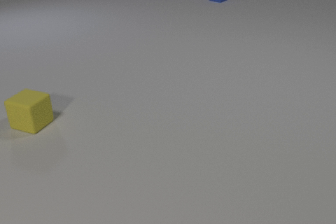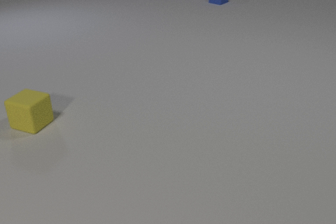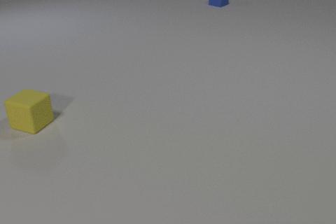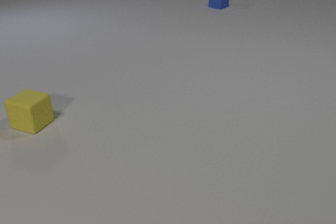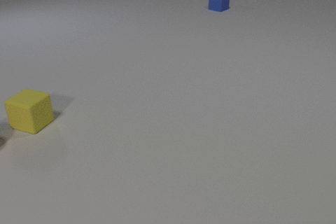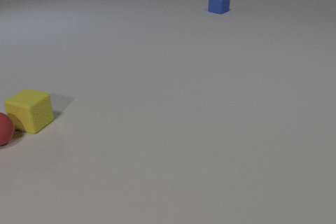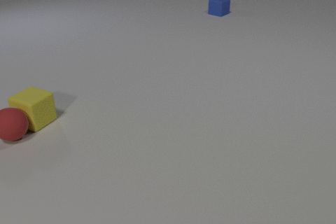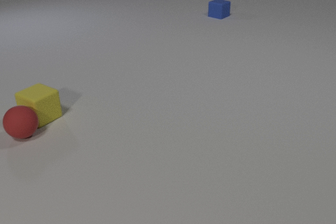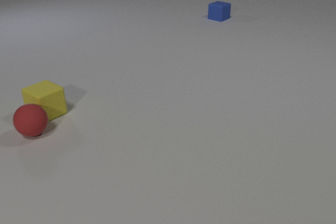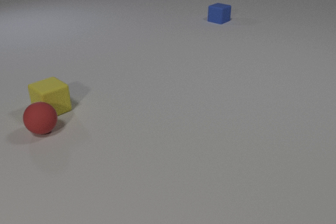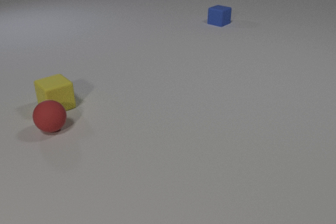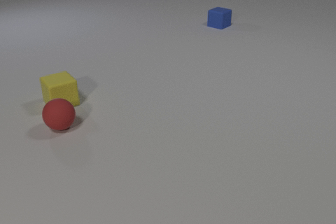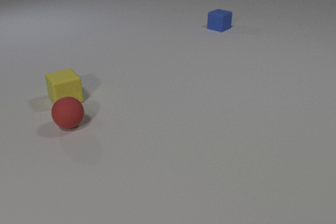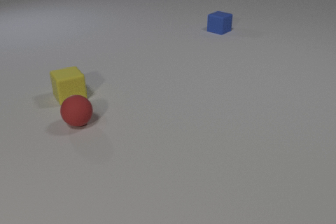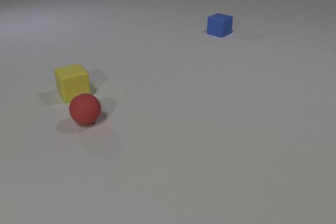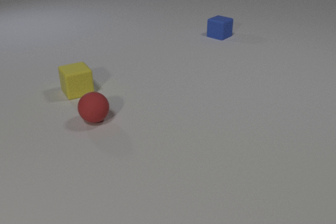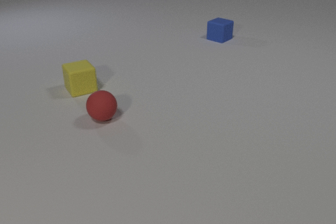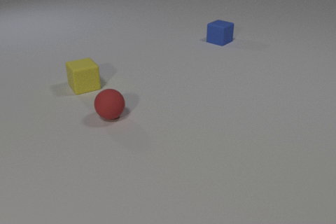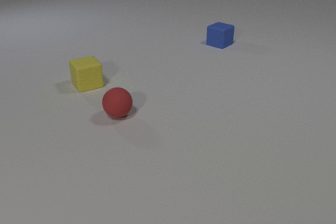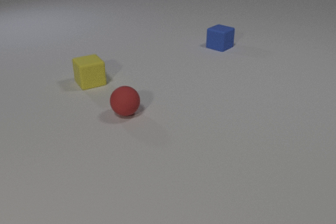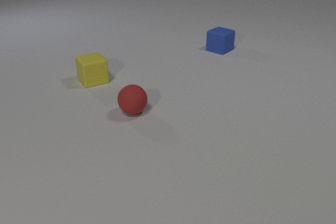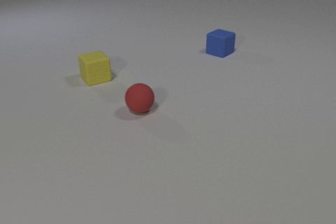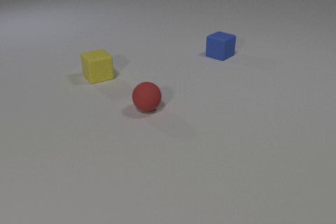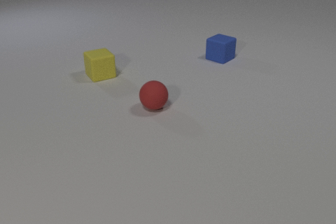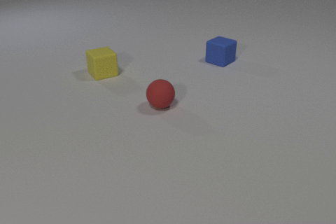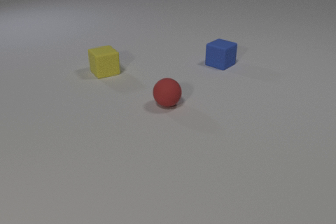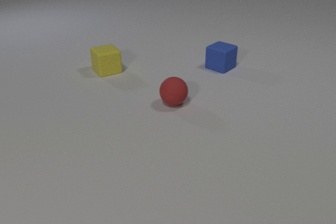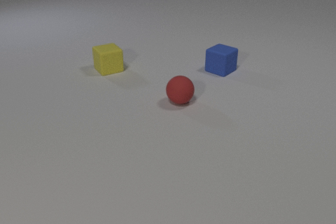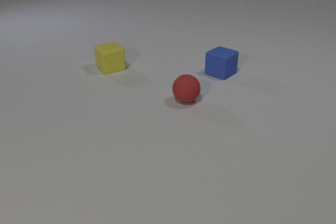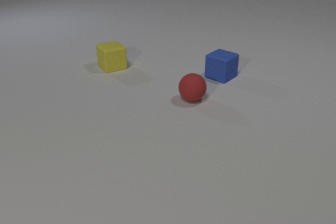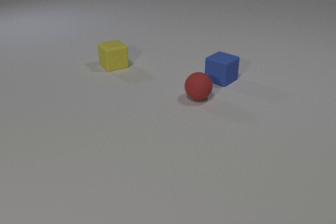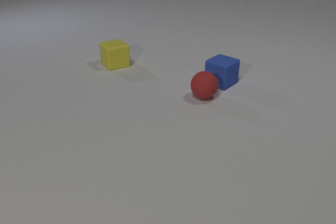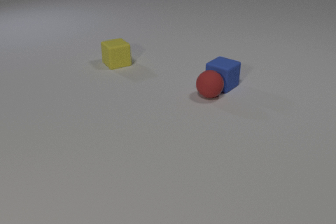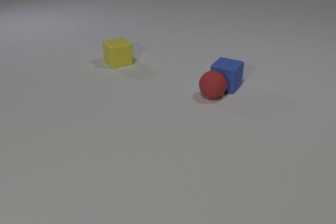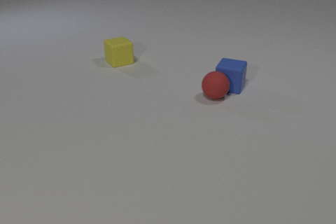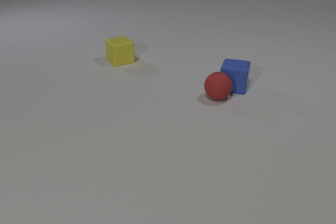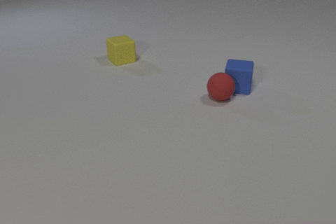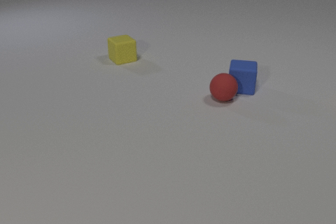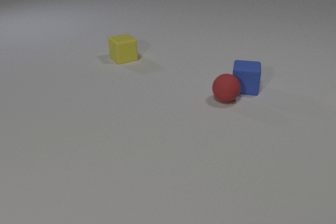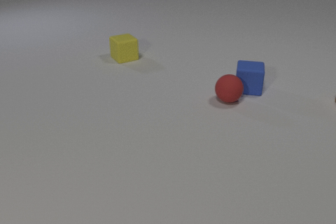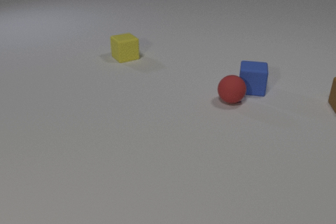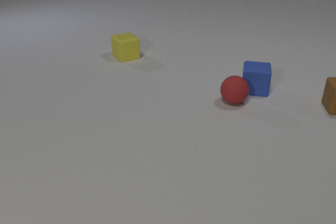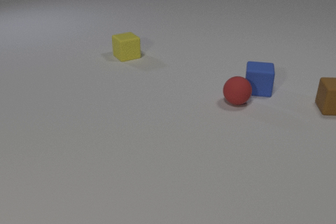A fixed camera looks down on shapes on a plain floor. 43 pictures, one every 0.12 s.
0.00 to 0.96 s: The red rubber sphere comes in at the left edge, rolls to the right. The yellow rubber cube slides away from the camera and to the right. The blue rubber cube slides toward the camera. The red rubber sphere and the yellow rubber cube collide.
0.96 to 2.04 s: The red rubber sphere rolls to the right. The yellow rubber cube slides away from the camera and to the right, spins clockwise seen from above by about 15 degrees, its near face sliding to the left. The blue rubber cube slides toward the camera.
2.04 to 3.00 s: The red rubber sphere rolls to the right. The yellow rubber cube slides away from the camera and to the right. The blue rubber cube slides toward the camera.
3.00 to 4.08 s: The red rubber sphere rolls to the right and away from the camera. The yellow rubber cube slides away from the camera and to the right. The blue rubber cube slides toward the camera. The red rubber sphere and the blue rubber cube collide.
4.08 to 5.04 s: The red rubber sphere rolls to the right and toward the camera. The yellow rubber cube slides away from the camera and to the right. The blue rubber cube slides to the right. The brown rubber cube comes in at the right edge, slides to the left and toward the camera.
Are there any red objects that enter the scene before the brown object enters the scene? yes.
What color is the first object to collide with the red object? yellow.
What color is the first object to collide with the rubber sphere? yellow.
